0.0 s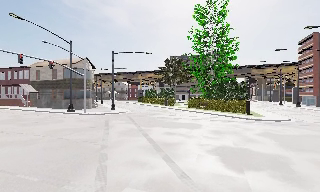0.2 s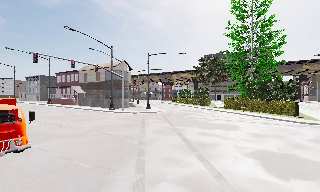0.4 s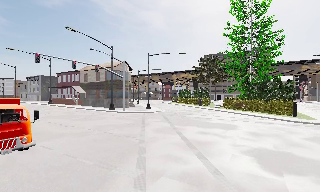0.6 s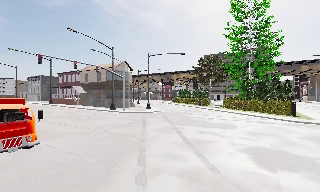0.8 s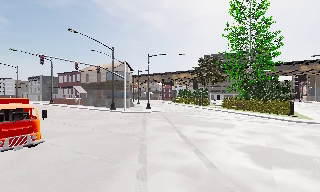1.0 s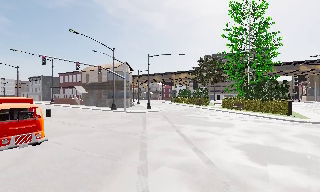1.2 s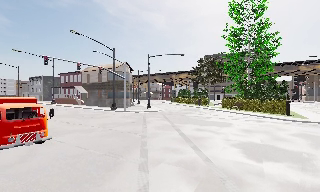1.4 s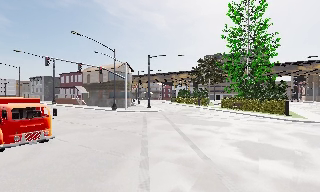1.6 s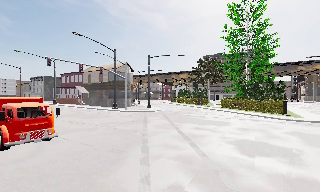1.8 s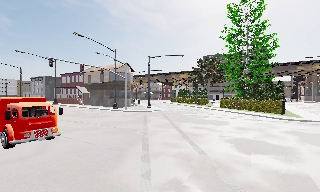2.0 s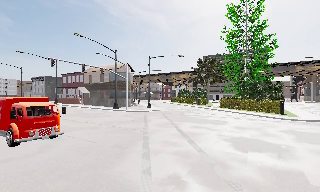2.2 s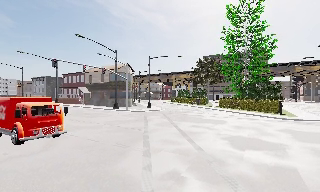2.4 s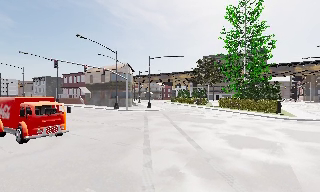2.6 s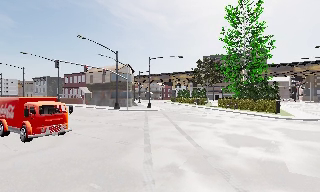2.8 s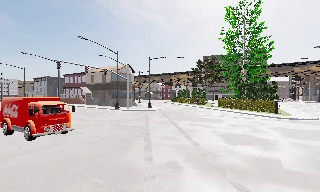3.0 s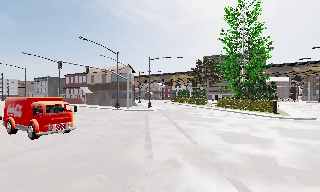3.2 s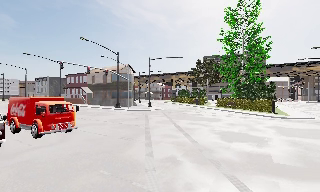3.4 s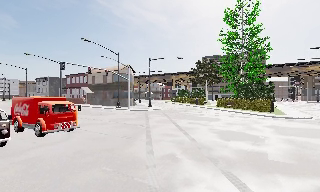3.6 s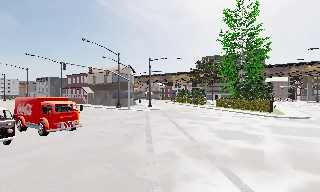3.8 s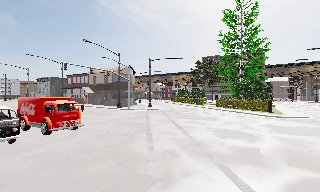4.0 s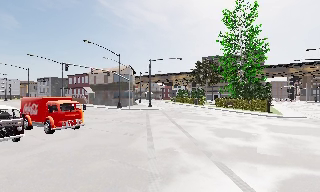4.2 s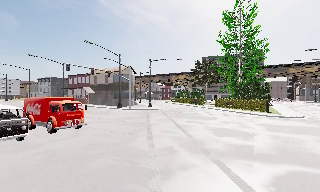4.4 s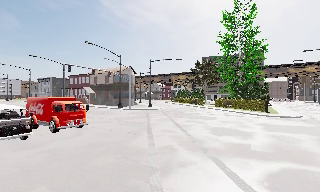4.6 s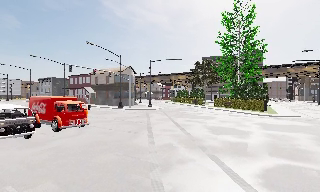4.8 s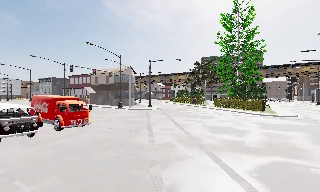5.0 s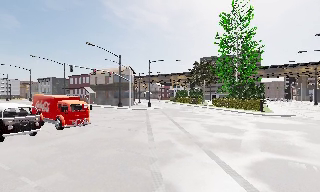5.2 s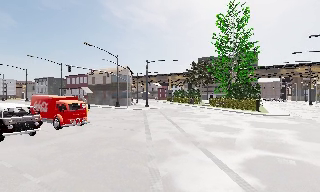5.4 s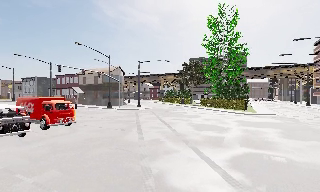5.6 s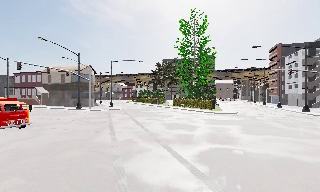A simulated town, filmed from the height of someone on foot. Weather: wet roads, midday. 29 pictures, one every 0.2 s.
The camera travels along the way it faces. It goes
backward.
0.0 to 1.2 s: The camera pans to its left, which is counterclockwise from overhead, by about 10 degrees. It travels backward, about 1.5 m, so what stands in front gets smaller.
1.2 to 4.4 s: The camera travels backward, about 4 m, so what stands in front gets smaller.
4.4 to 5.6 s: The camera pans to its right, which is clockwise from overhead, by about 15 degrees. It travels backward, about 1.5 m, so what stands in front gets smaller.
The film runs backward here.
